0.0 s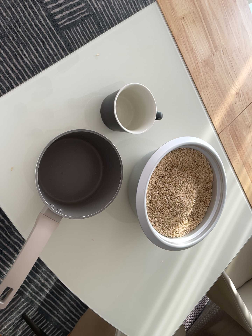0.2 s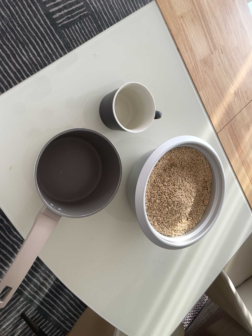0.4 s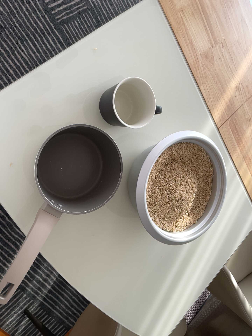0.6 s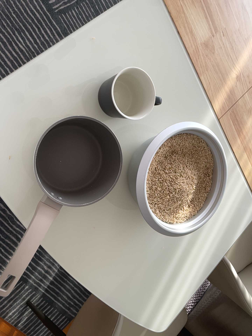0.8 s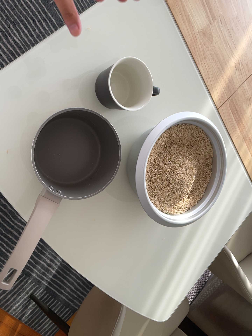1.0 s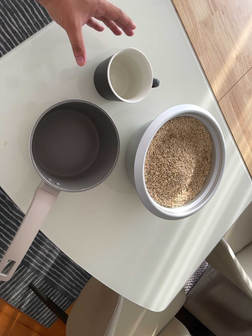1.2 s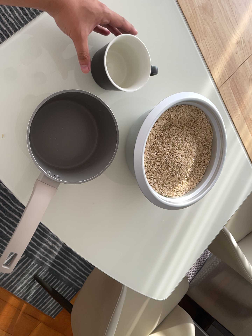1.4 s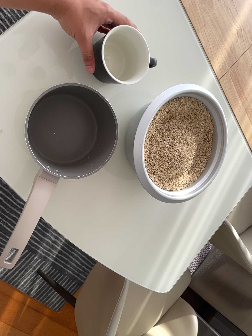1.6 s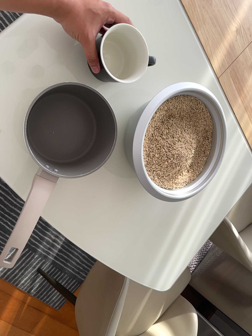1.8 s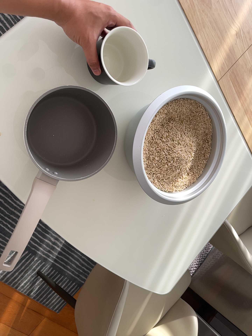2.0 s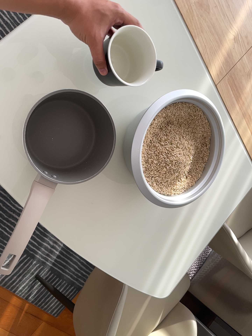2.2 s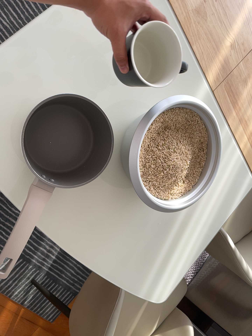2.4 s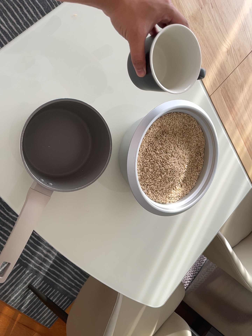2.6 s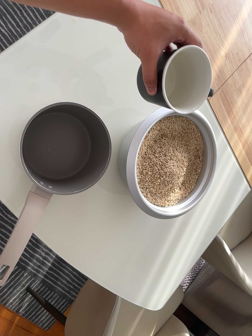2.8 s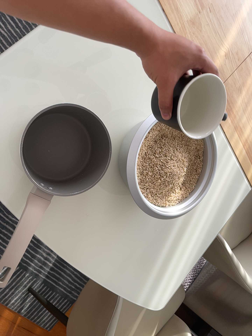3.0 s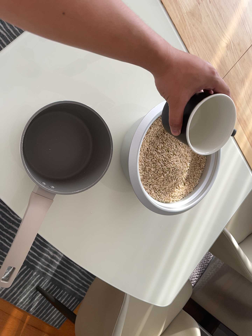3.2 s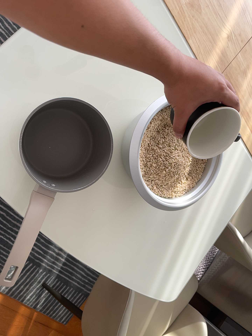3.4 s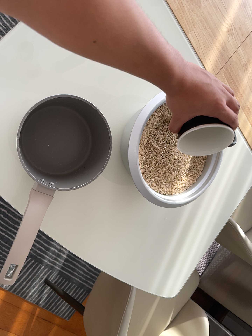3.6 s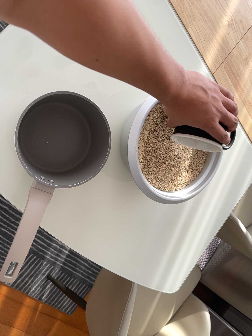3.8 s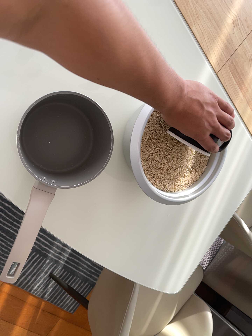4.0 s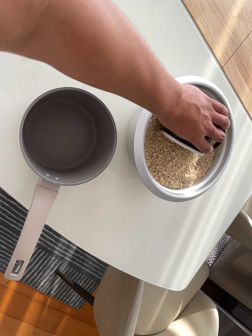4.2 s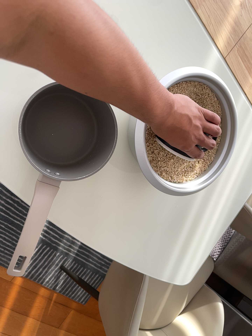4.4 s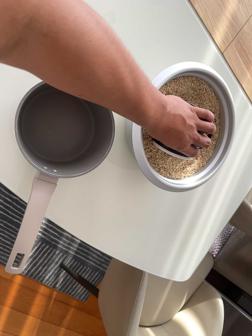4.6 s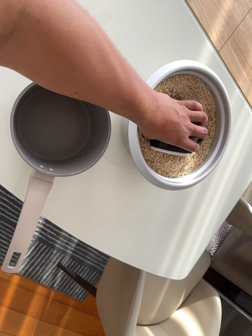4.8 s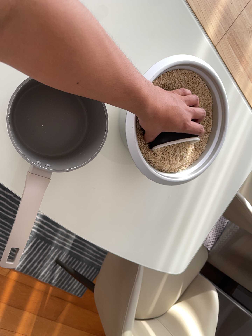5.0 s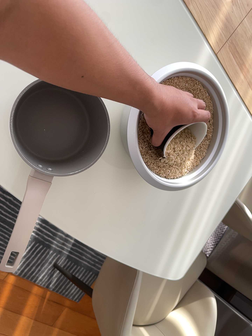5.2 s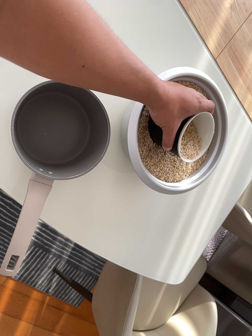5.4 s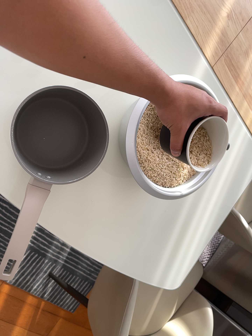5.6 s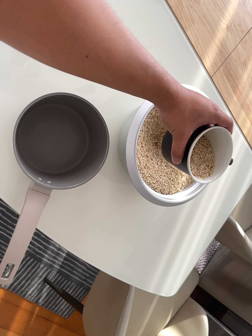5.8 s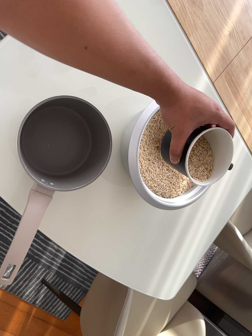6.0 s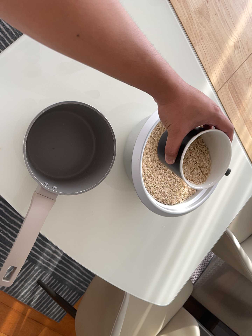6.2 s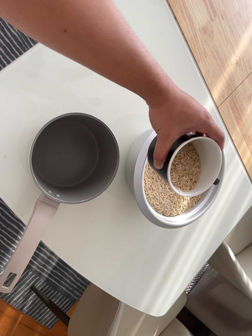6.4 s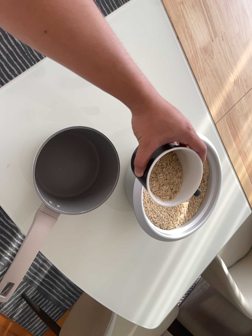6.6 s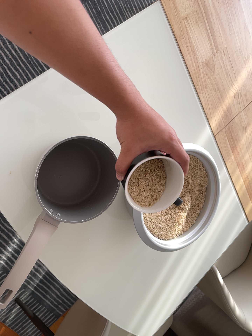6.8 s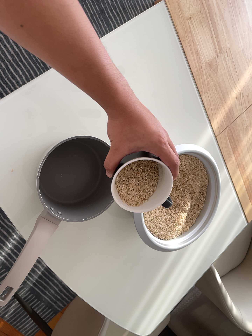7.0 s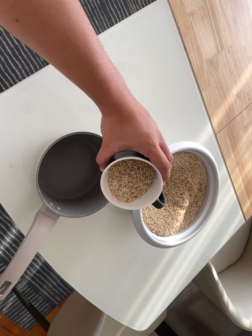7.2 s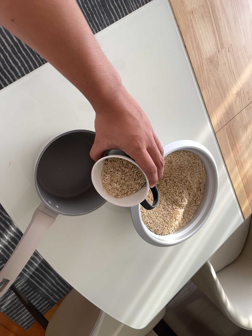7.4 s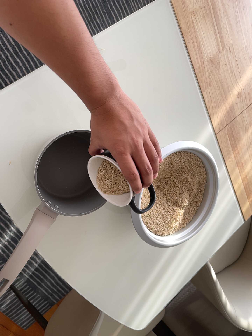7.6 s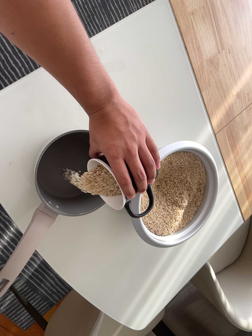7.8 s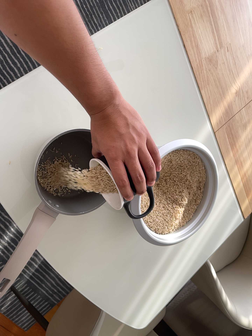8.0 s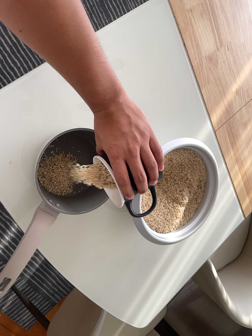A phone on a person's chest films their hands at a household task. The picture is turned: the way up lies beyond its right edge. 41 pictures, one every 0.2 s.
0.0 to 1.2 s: The camera's aim tips toward the bottom of its view by about 10 degrees, and the scene shifts upward.
1.2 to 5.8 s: The camera shifts only a little, or ends up much as it began.
5.8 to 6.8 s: The camera rolls about its line of sight by about 10 degrees, and the scene rotates clockwise.
6.8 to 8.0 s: The camera keeps its place and its aim.
The film runs forward here.
